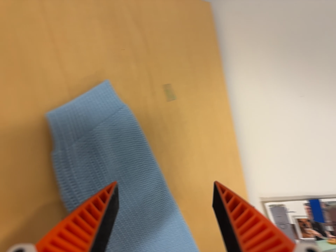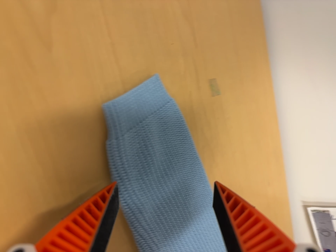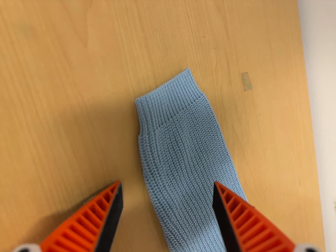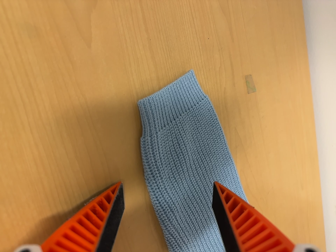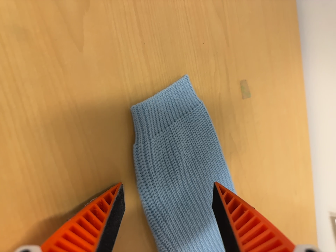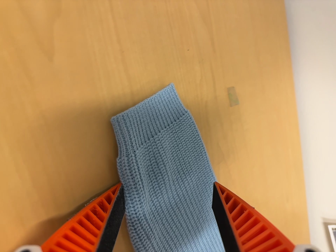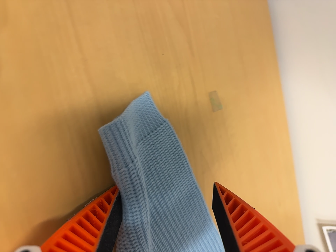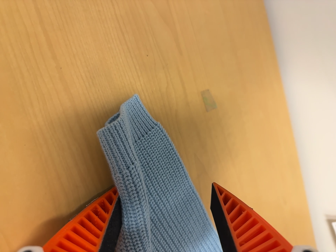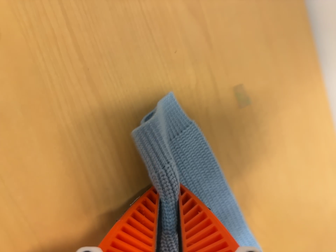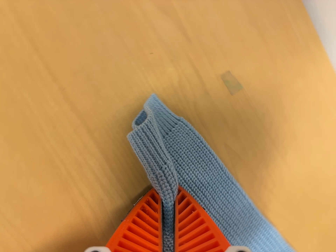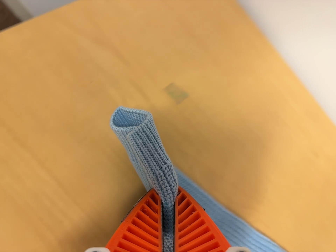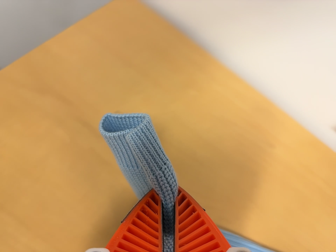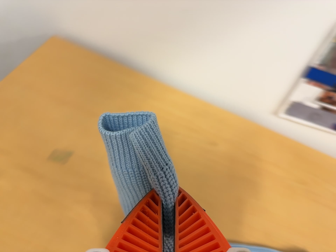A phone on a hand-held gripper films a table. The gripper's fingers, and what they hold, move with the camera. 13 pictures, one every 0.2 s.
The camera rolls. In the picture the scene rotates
counterclockwise.
0.0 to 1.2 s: The camera travels forward, about 6 cm, so what stands in front looms larger.
1.2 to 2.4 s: The camera pans to its left by about 10 degrees. It travels to its right, about 26 cm, so close, fixed things drift to the left. Its aim tips toward the top of its view by about 10 degrees, and the scene shifts downward. It rolls about its line of sight by about 50 degrees, and the scene rotates counterclockwise.
The film runs forward here.
